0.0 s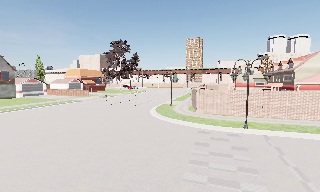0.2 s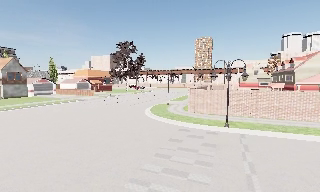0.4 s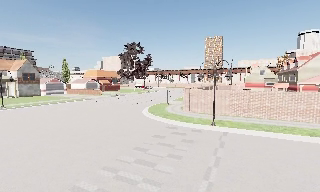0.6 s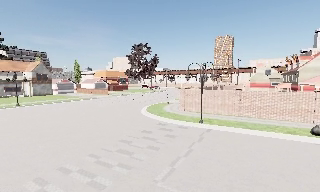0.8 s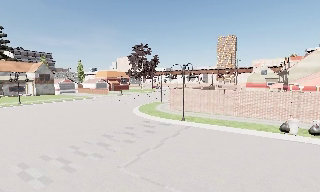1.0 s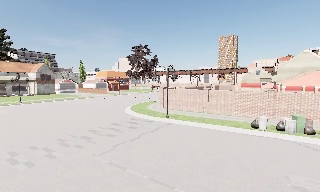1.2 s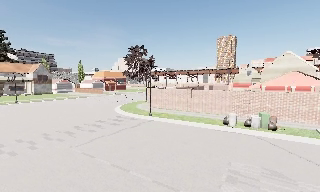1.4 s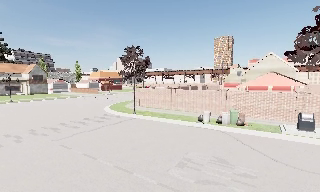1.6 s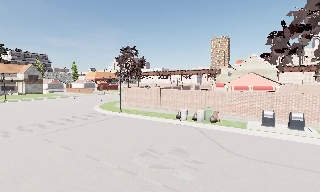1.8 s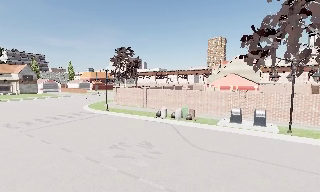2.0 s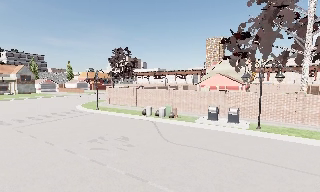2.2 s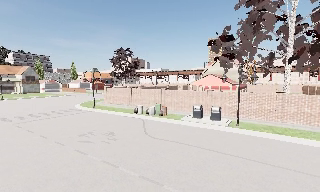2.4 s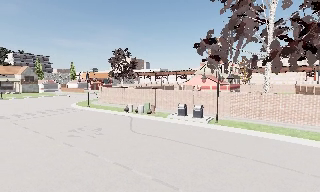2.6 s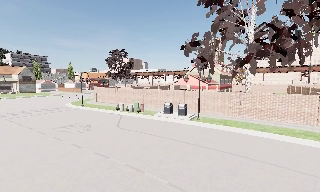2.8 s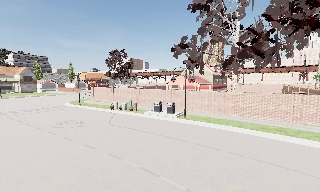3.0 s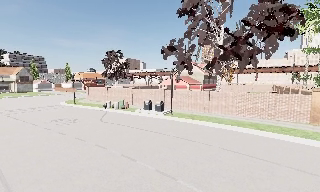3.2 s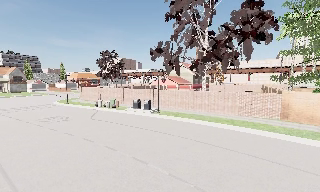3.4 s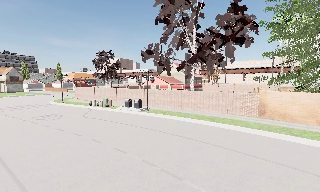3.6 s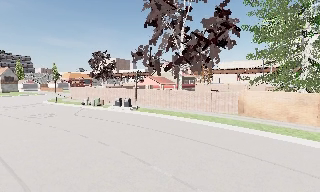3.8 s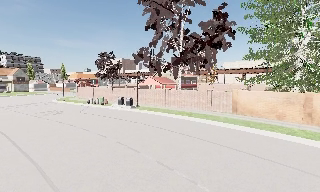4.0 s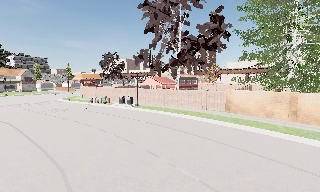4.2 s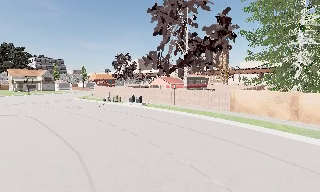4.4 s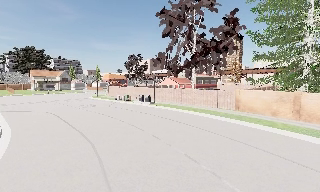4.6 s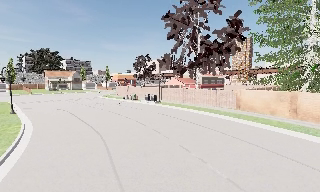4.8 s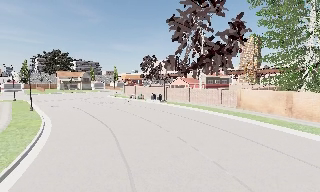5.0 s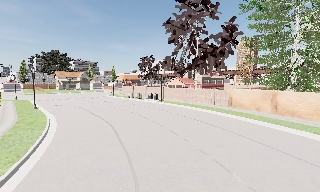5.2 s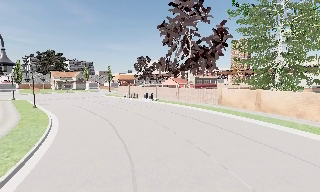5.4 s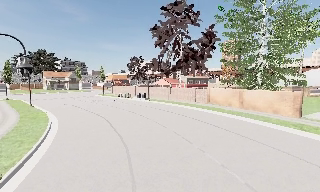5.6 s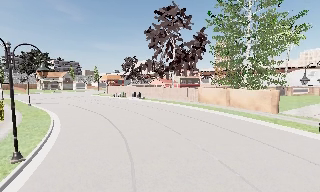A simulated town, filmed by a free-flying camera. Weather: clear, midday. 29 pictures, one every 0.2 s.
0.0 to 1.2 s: The camera pans to its left, which is counterclockwise from overhead, by about 15 degrees. It travels to its right and backward, about 11 m, so close, fixed things drift to the left.
1.2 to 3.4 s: The camera travels to its right and backward, about 17 m, so close, fixed things drift to the left.
3.4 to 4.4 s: The camera pans to its left, which is counterclockwise from overhead, by about 10 degrees. It travels backward and to its right, about 6 m, so what stands in front gets smaller.
4.4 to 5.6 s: The camera travels backward, about 8 m, so what stands in front gets smaller.
The film runs forward here.
